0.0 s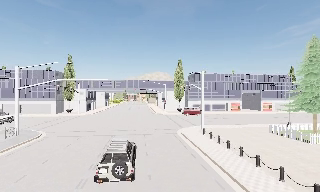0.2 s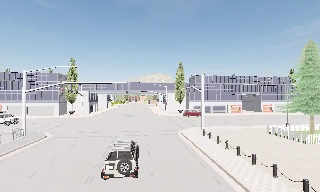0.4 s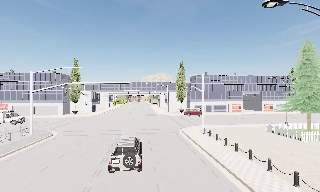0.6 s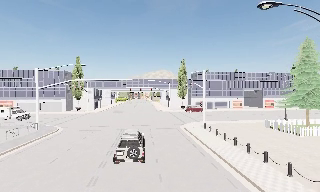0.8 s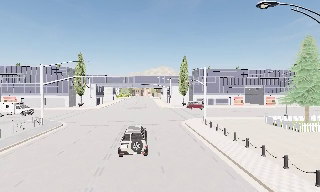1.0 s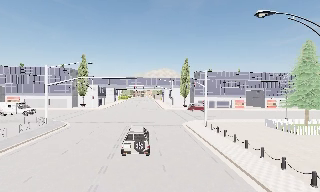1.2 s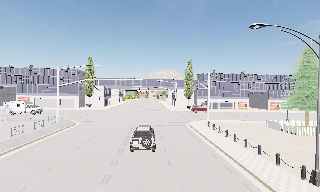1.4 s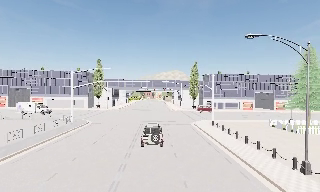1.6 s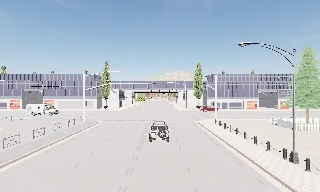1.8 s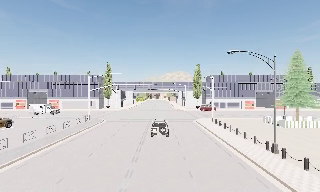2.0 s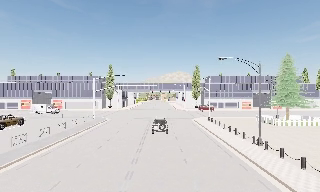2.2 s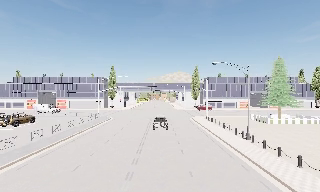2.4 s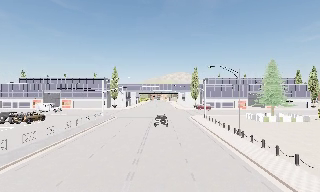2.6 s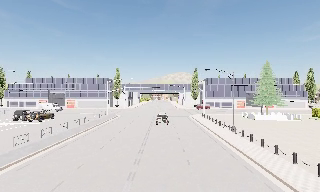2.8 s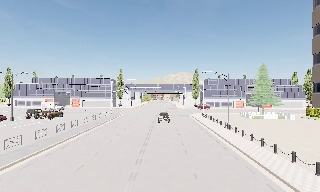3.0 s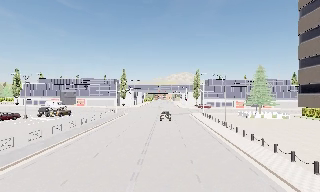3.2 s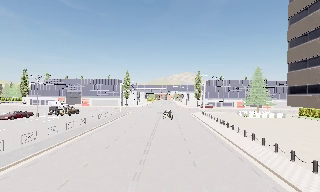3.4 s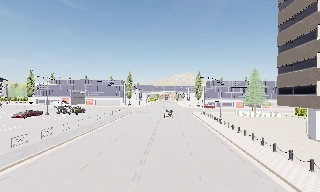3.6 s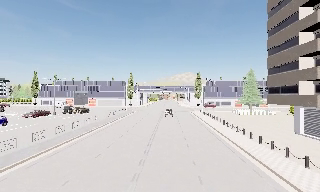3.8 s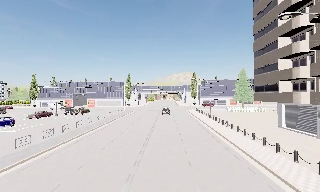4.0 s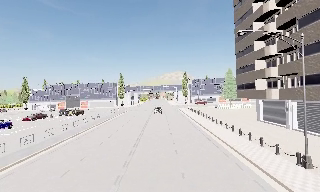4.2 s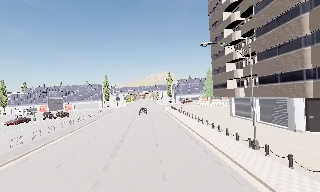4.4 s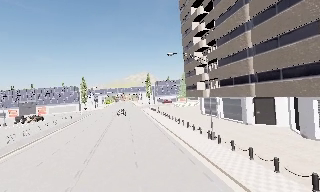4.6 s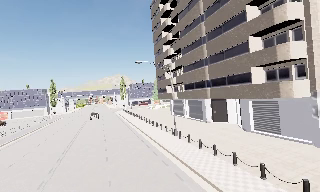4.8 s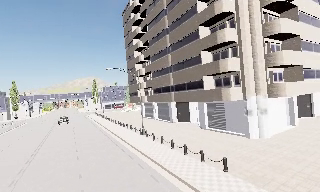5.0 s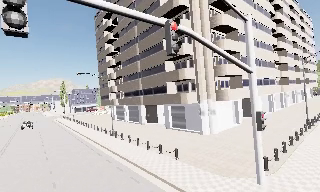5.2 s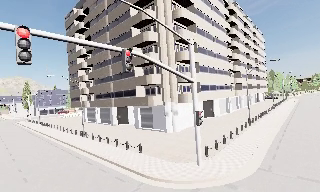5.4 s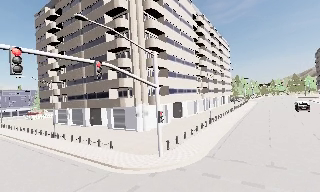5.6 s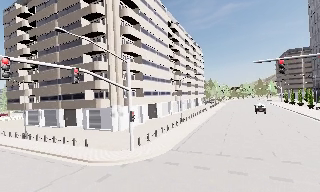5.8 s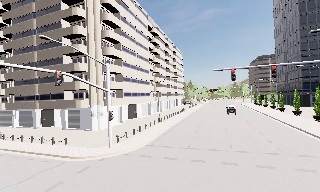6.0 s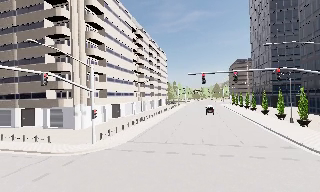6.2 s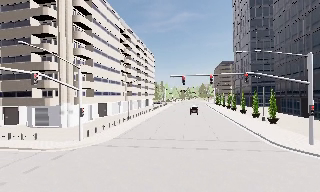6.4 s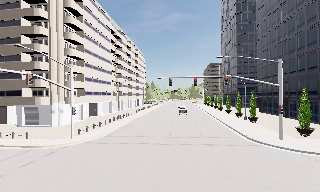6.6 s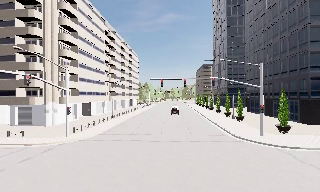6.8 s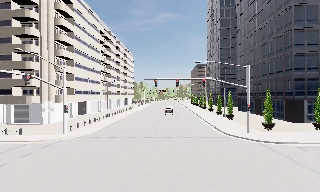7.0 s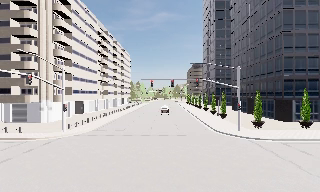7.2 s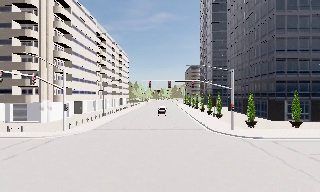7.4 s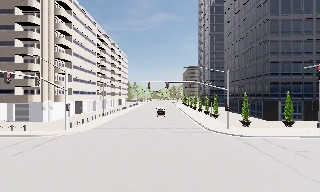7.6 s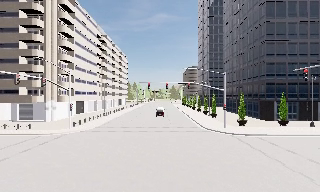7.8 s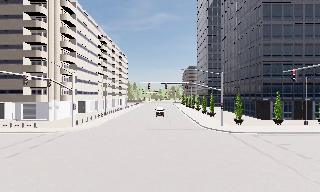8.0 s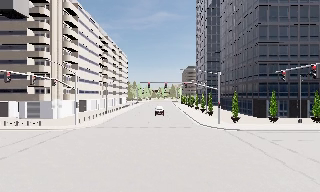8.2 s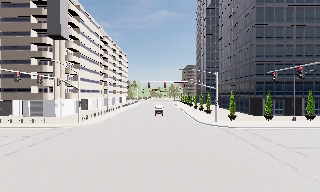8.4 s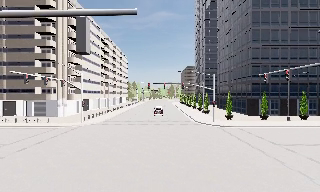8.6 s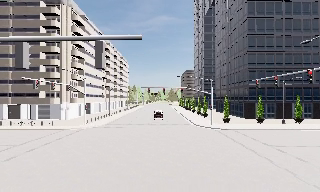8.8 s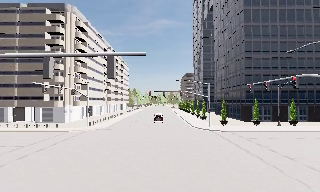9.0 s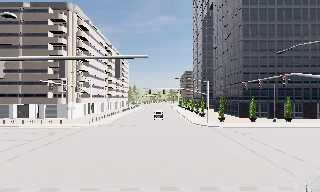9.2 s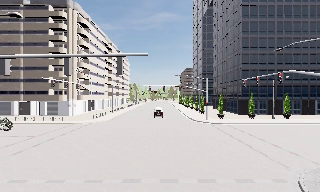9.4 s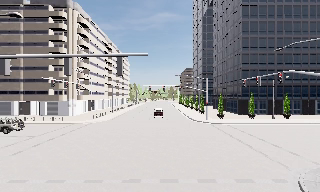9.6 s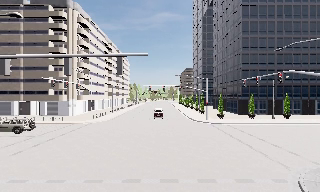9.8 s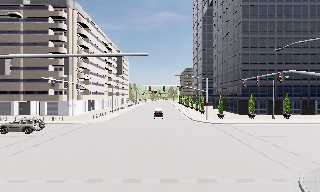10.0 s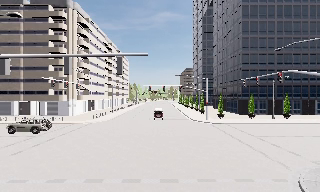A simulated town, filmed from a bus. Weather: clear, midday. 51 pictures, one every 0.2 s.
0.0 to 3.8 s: The camera travels backward, about 30 m, so what stands in front gets smaller. It gains speed.
3.8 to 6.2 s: The camera pans to its right, which is clockwise from overhead, by about 80 degrees. It travels backward, about 25 m.
6.2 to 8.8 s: The camera swings to its right by about 10 degrees, and the scene slides to the left. It travels backward, about 13 m, so what stands in front gets smaller.
8.8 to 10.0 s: The camera travels backward, about 1.5 m, so what stands in front gets smaller. It loses speed.
The film runs backward here.
